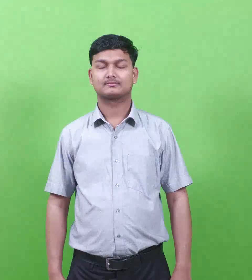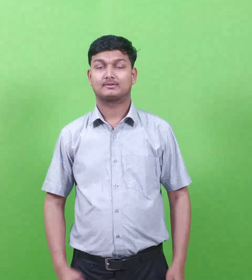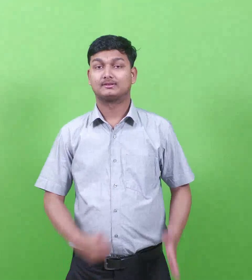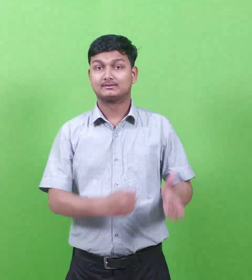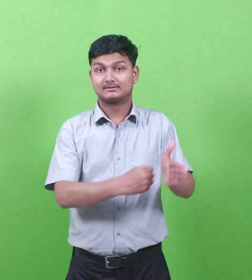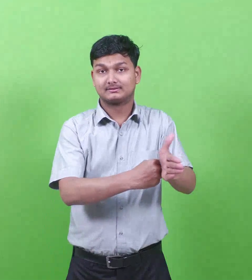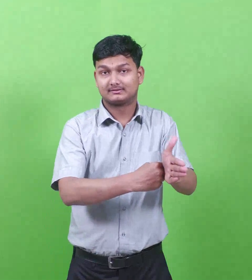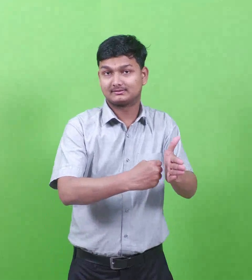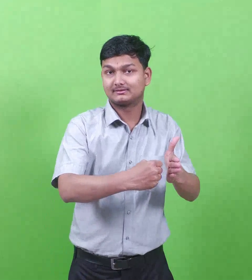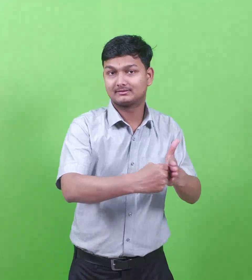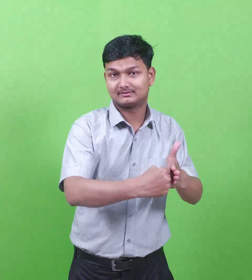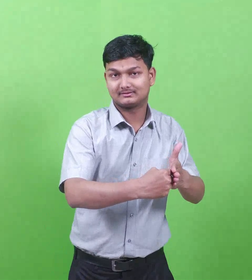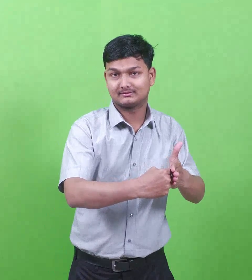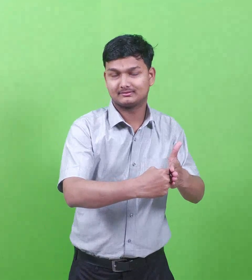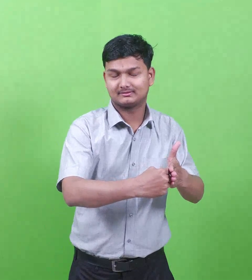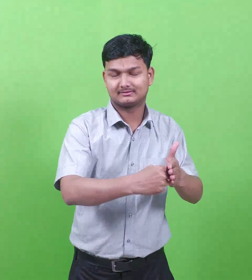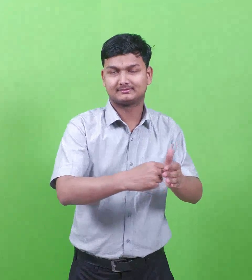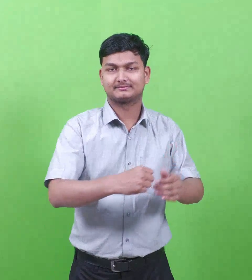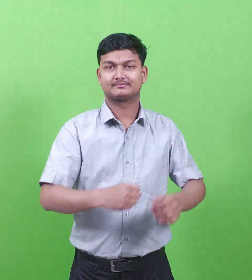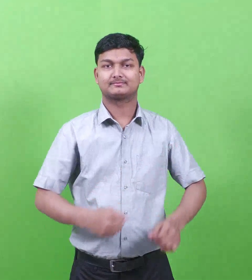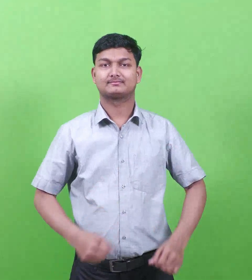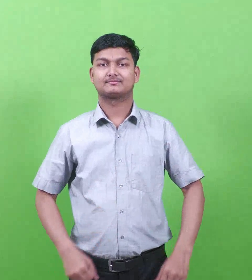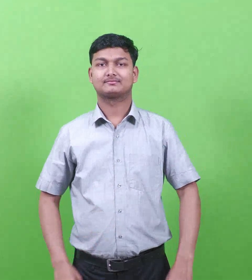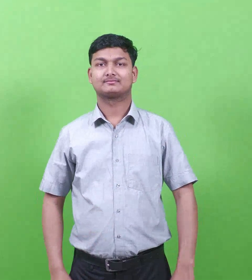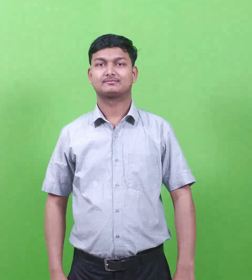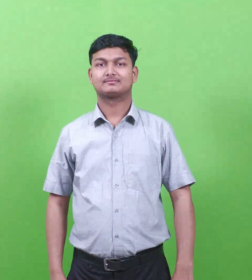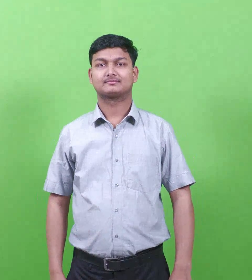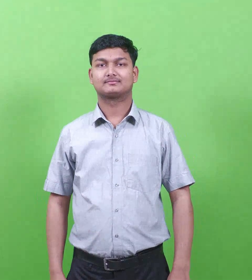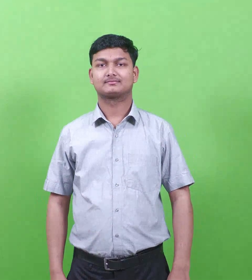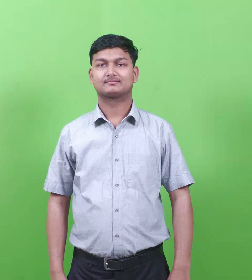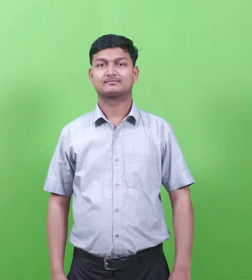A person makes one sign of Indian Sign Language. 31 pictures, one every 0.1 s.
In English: taanach
